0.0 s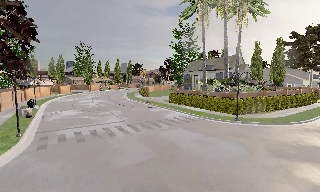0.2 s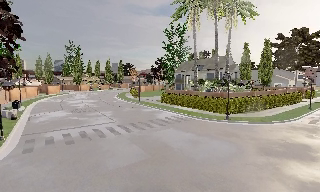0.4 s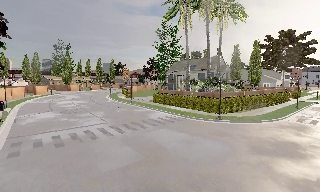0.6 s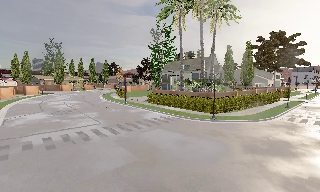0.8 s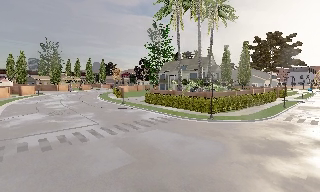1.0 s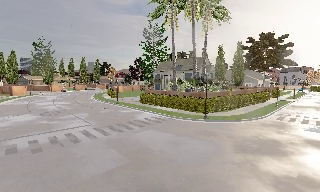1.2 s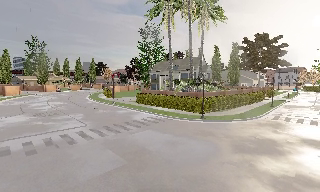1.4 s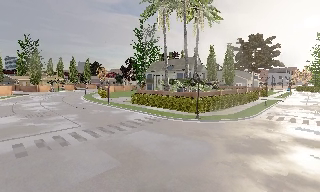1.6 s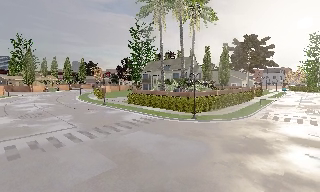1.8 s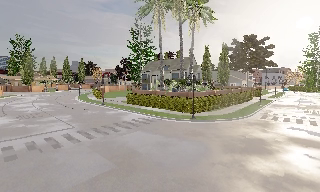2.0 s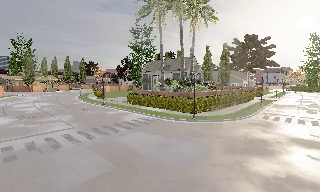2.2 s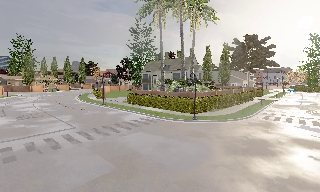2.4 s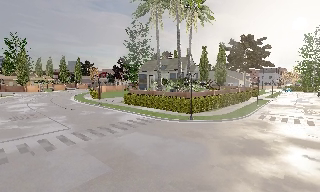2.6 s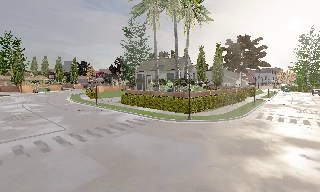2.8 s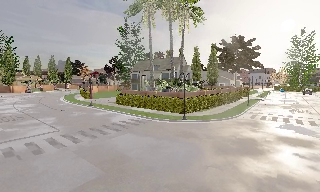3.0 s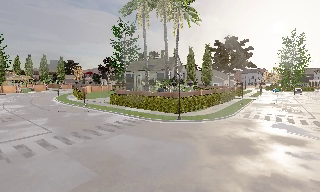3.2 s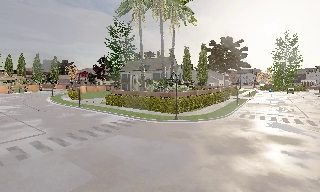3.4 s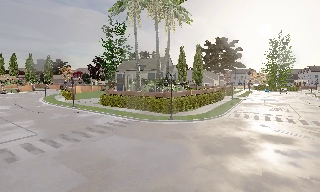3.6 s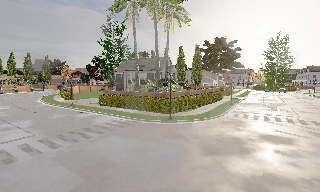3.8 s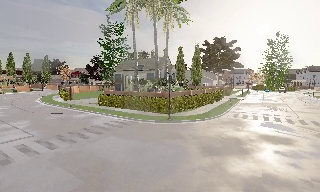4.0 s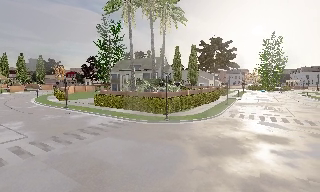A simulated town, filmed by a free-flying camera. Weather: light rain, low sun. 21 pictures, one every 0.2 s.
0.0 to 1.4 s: The camera pans to its right, which is clockwise from overhead, by about 15 degrees. It travels forward, about 0.5 m, so what stands in front looms larger.
1.4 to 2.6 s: The camera shifts only a little, or ends up much as it began.
2.6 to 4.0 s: The camera travels forward, about 0.5 m, so what stands in front looms larger.
The film runs forward here.
